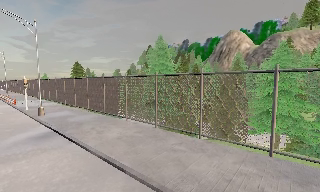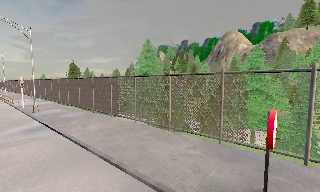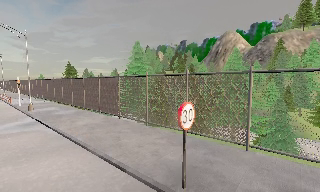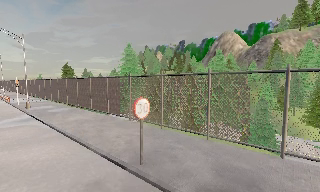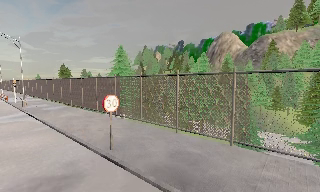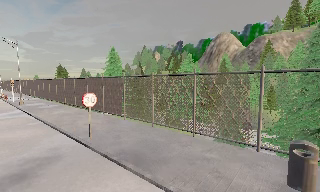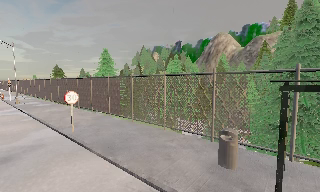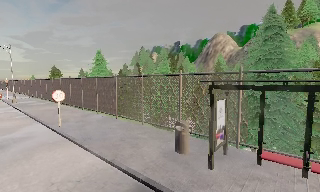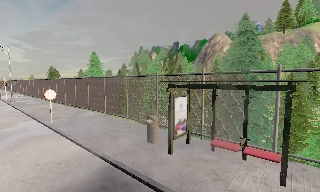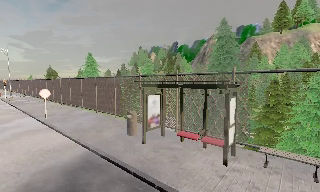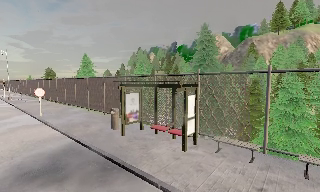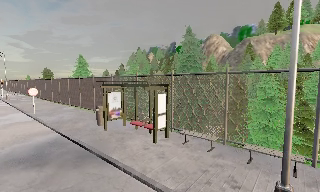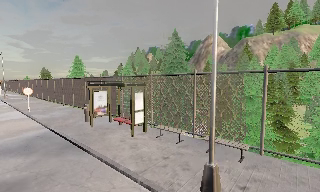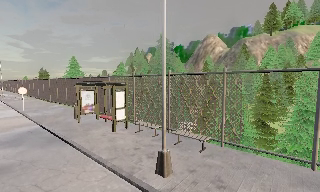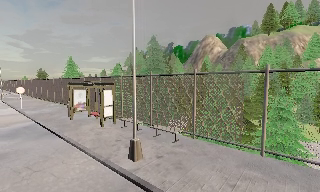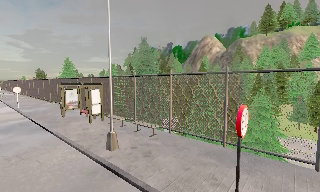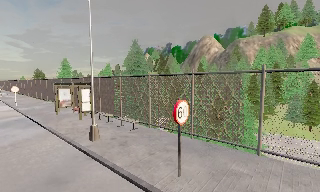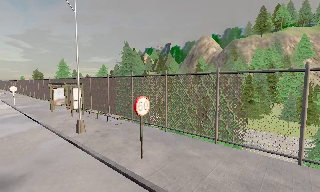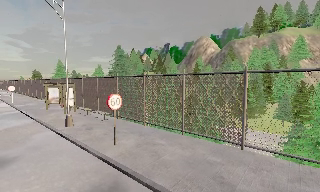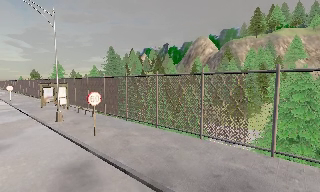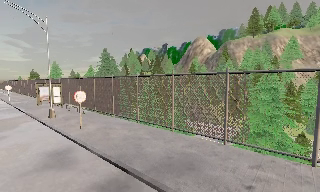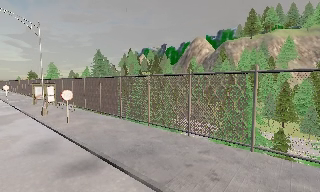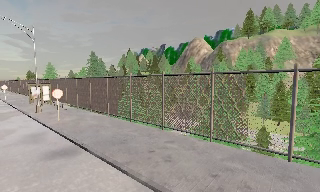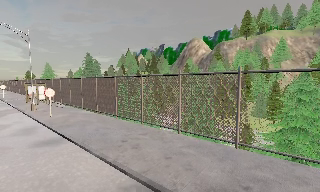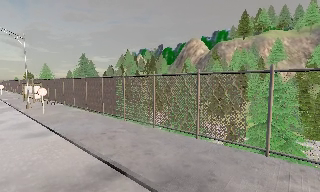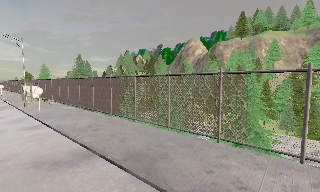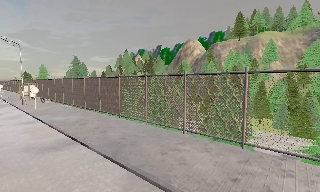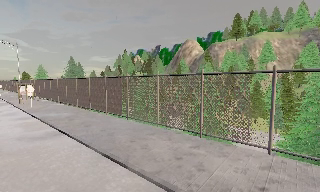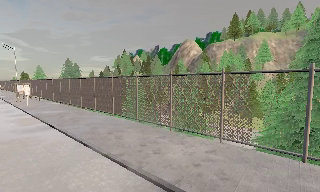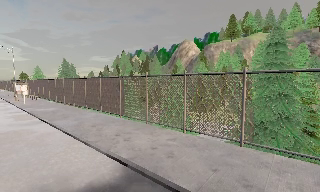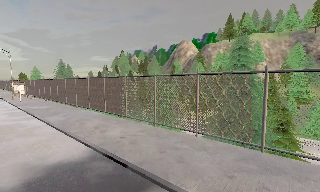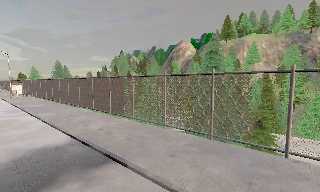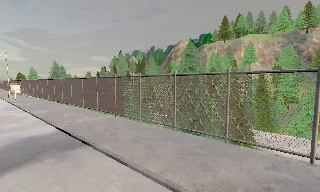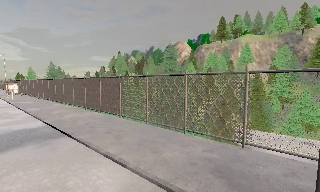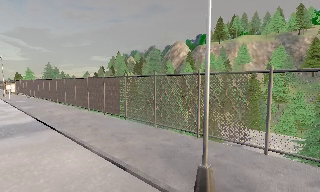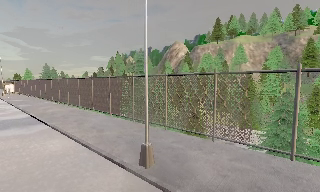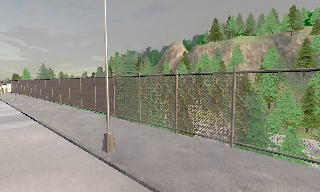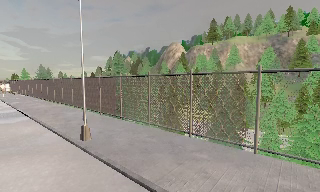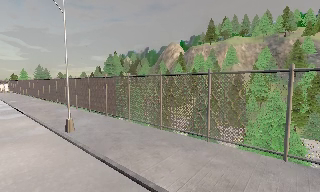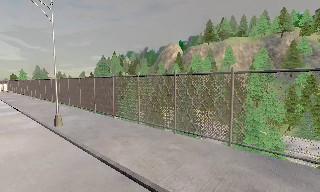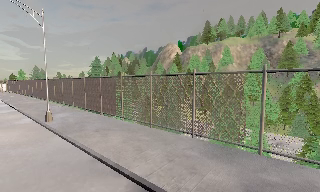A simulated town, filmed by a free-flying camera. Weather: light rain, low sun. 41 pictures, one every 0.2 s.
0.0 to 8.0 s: The camera travels to its right and backward, about 70 m, so close, fixed things drift to the left.
The film runs backward here.
